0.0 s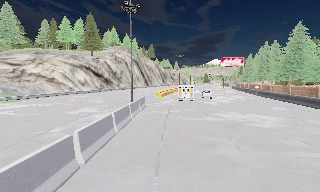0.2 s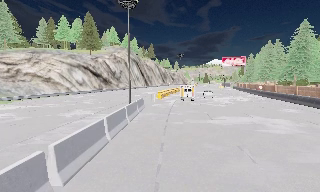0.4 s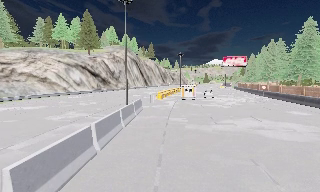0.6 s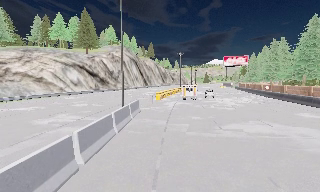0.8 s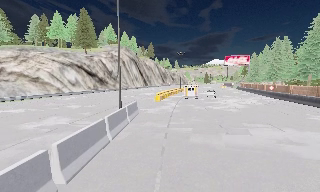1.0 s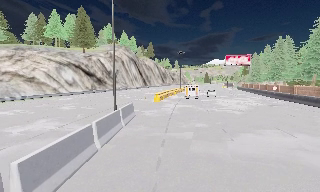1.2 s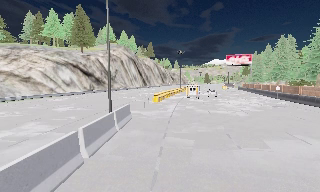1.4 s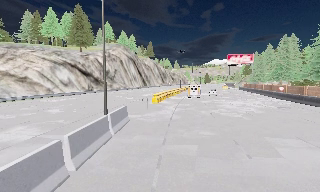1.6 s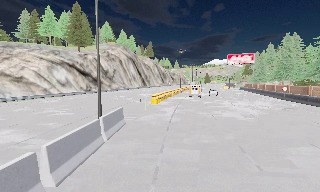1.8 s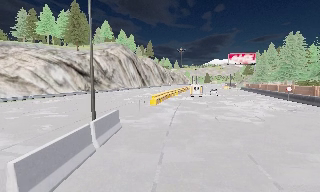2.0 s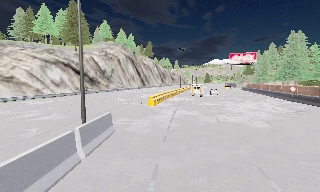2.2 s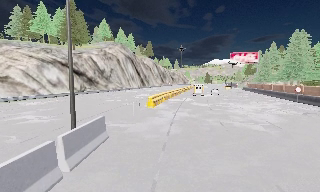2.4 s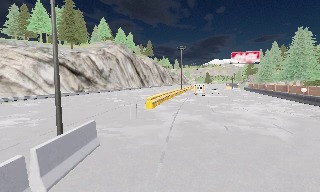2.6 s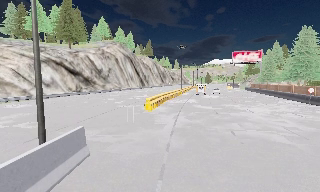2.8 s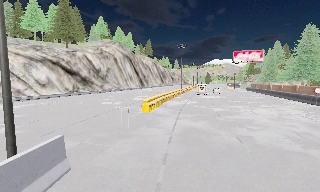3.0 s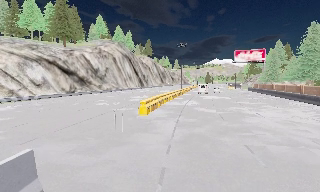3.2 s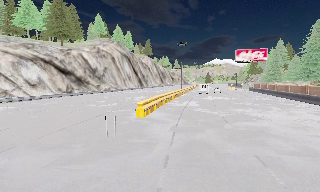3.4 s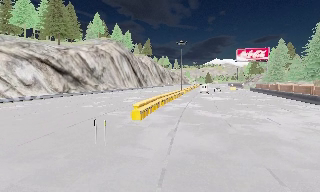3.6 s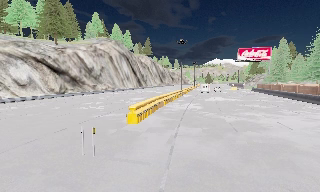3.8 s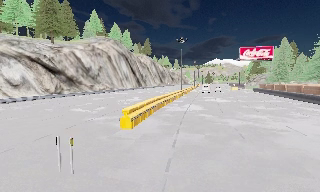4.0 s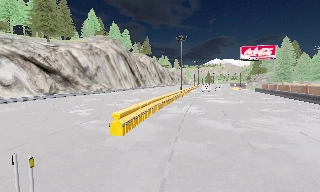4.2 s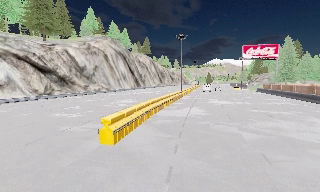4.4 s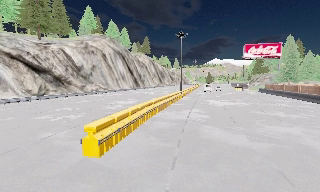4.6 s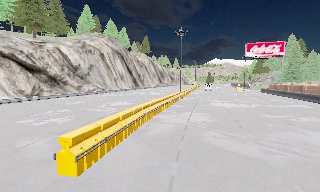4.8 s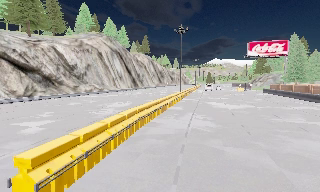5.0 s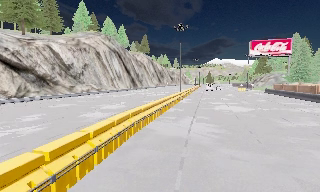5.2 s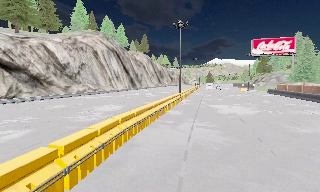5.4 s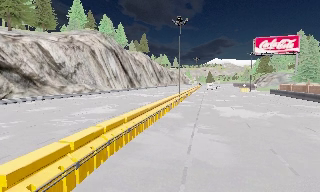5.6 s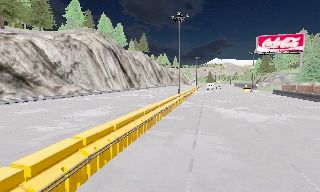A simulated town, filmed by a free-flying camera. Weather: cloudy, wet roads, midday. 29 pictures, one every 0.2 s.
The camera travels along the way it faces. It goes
forward.
0.0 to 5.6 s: The camera travels forward, about 30 m, so what stands in front looms larger.
The film runs forward here.
